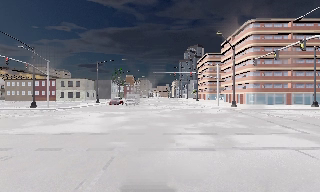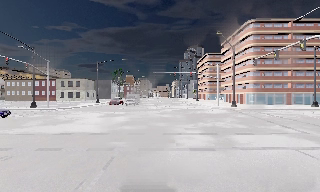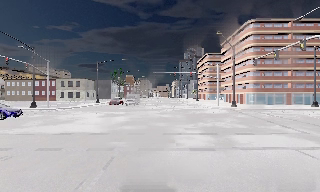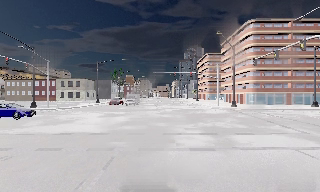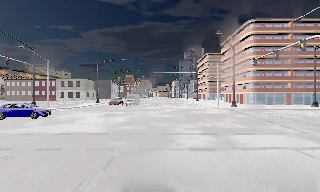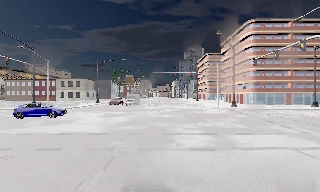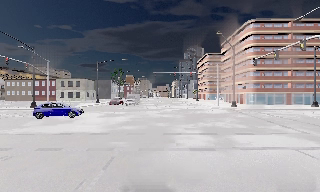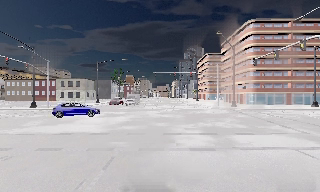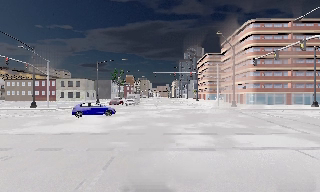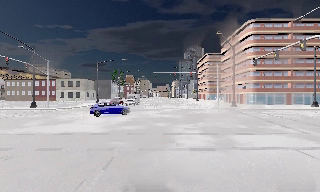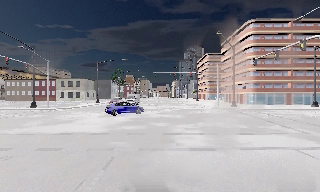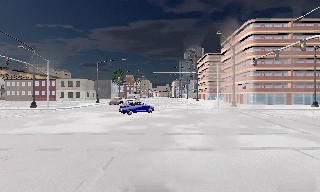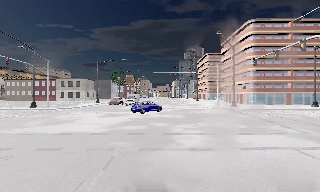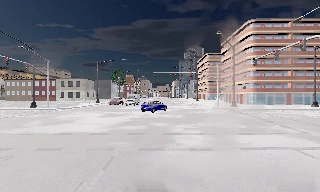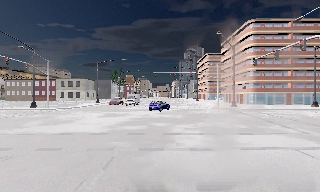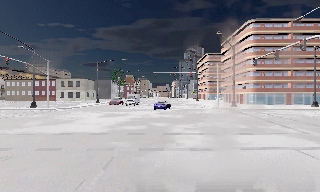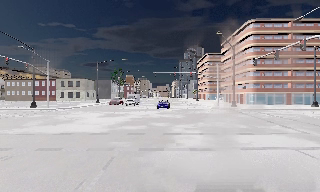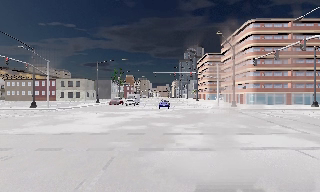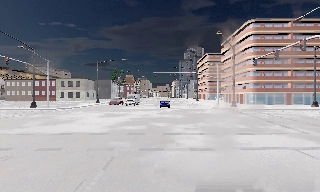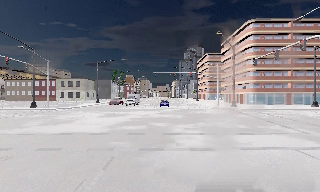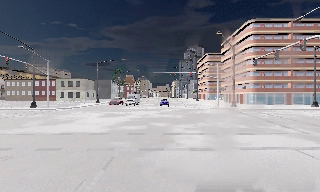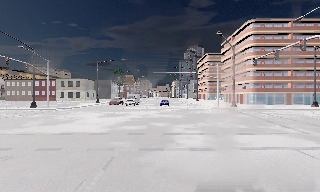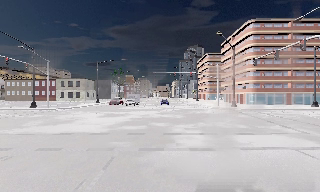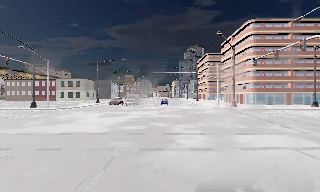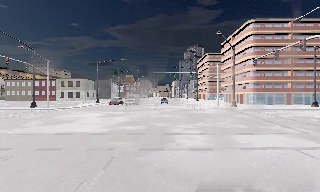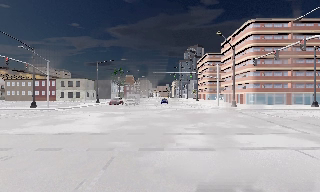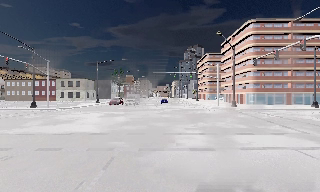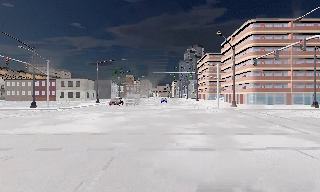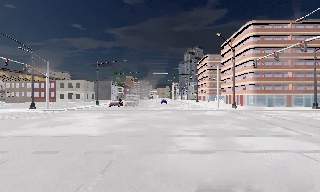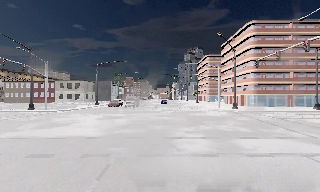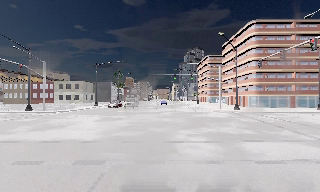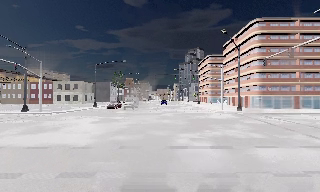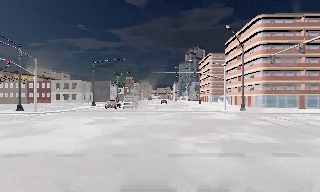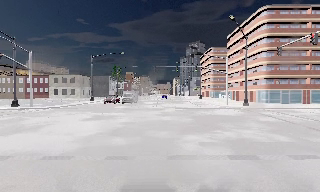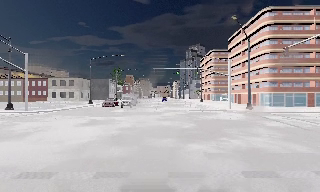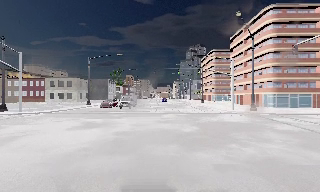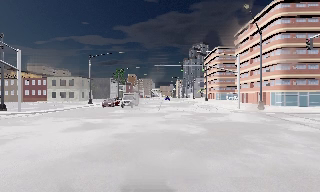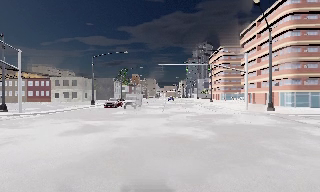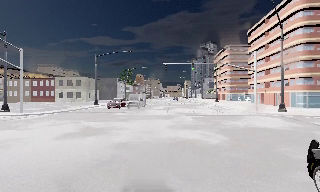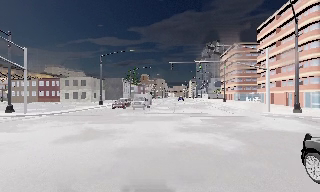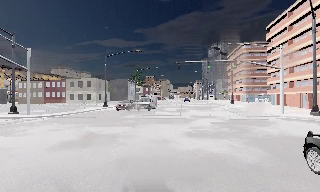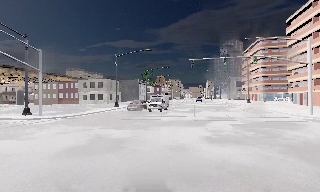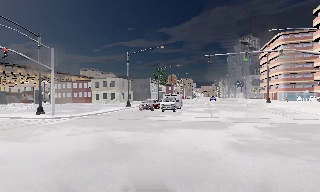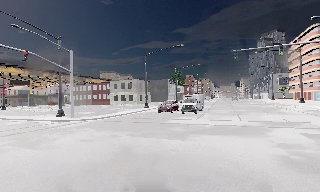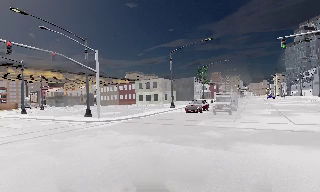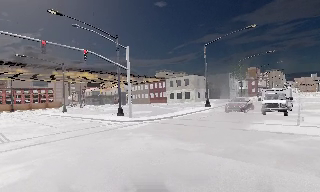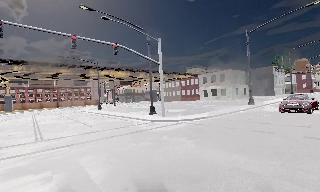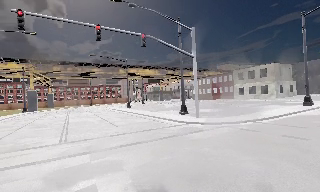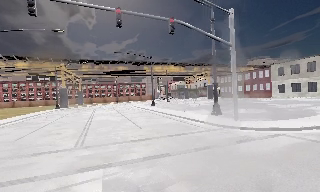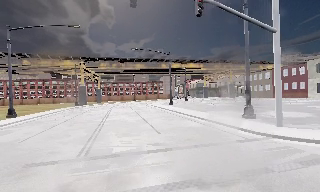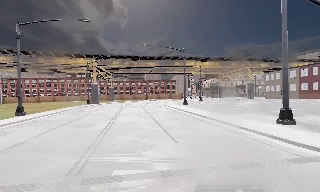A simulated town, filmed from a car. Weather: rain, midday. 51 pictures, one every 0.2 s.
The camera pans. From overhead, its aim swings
counterclockwise.
The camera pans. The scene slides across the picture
to the right.
0.0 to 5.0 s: The camera keeps its place and its aim.
5.0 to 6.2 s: The camera travels forward, about 2 m, so what stands in front looms larger. It gains speed.
6.2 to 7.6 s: The camera travels forward, about 6 m, so what stands in front looms larger.
7.6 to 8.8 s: The camera swings to its left by about 25 degrees, and the scene slides to the right. It travels forward, about 7 m, so what stands in front looms larger. It gains speed.
8.8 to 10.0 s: The scene slides to the right, as the camera pans about 50 degrees to its left. It travels forward, about 11 m.
The film runs forward here.
